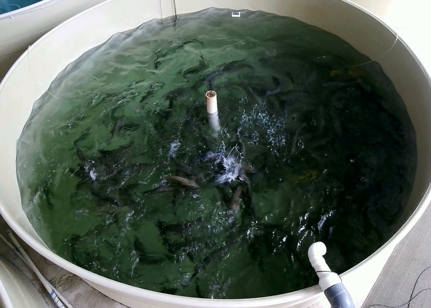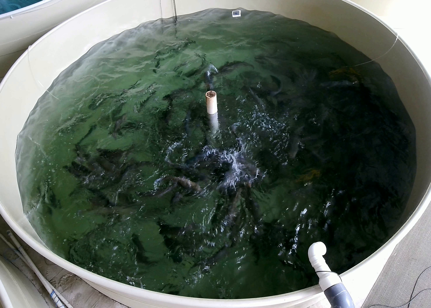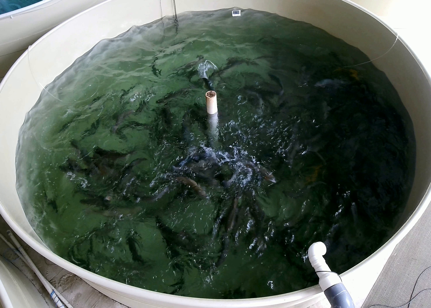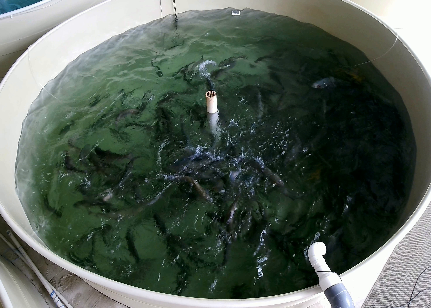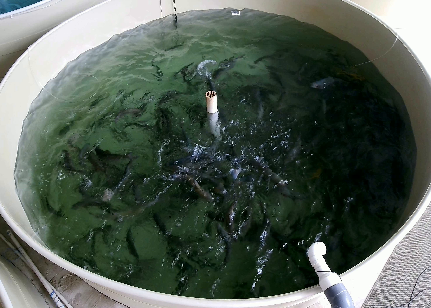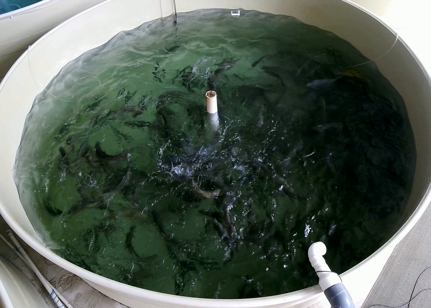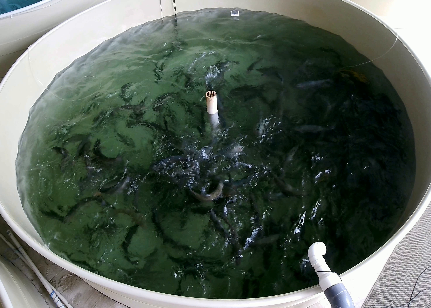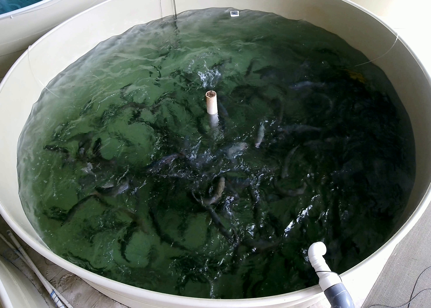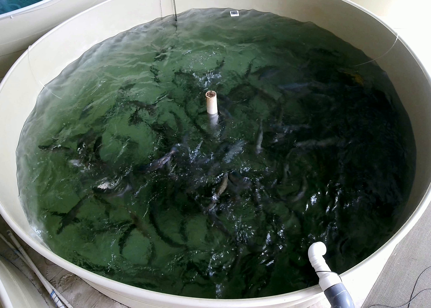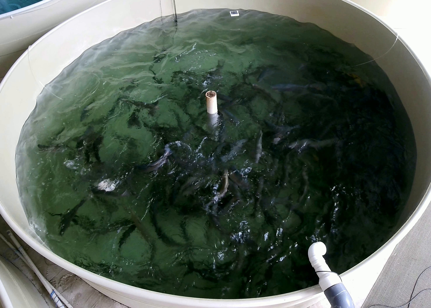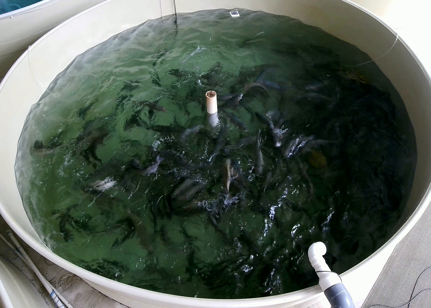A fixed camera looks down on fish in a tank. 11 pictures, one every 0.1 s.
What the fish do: Strong feeding.
